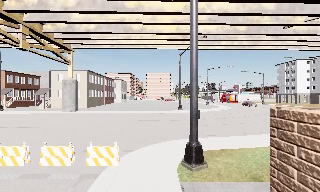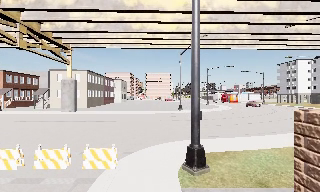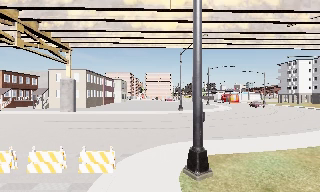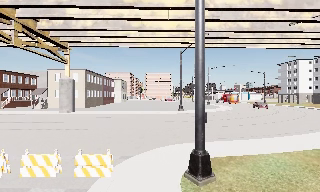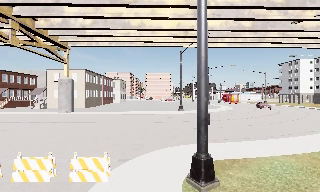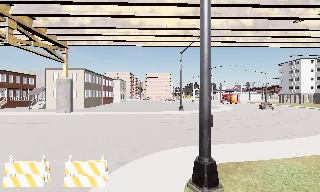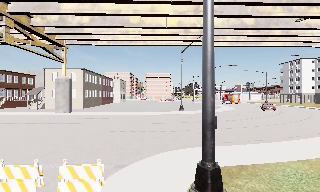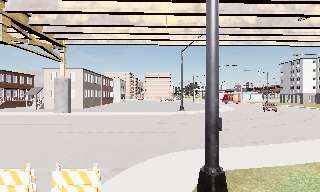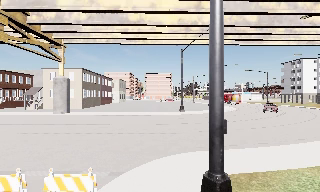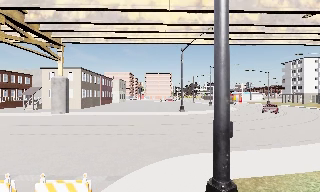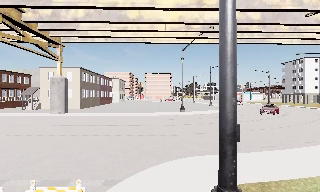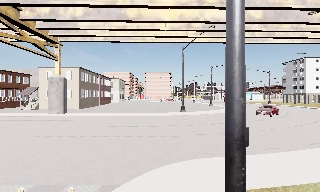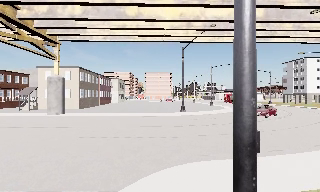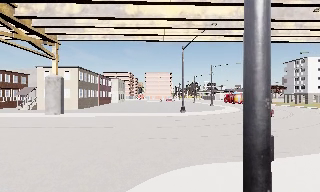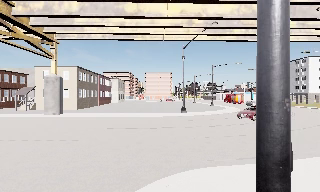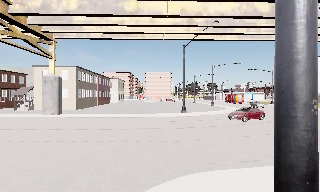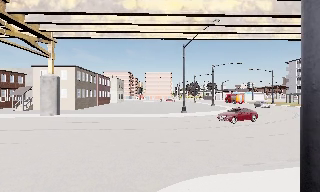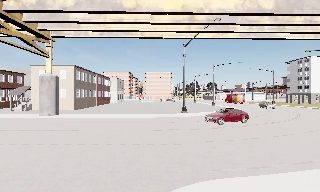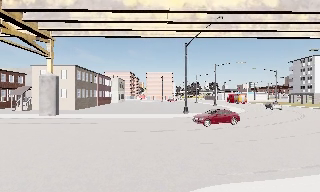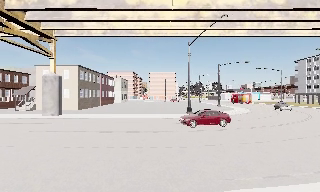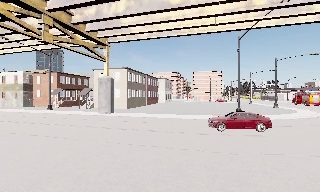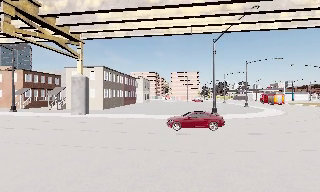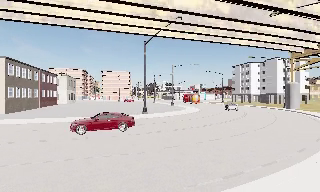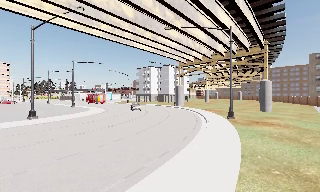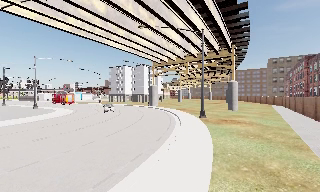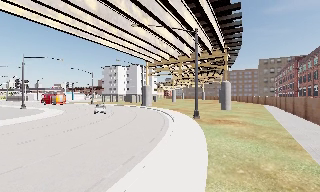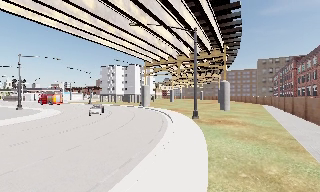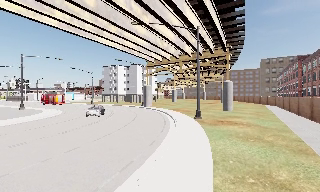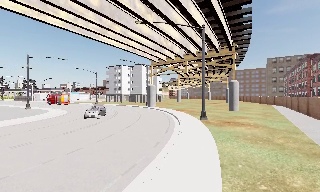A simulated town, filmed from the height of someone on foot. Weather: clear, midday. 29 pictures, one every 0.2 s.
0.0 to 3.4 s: The camera travels forward, about 5 m, so what stands in front looms larger.
3.4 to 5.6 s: The camera swings to its right by about 55 degrees, and the scene slides to the left. It travels forward, about 3 m.
The film runs forward here.
